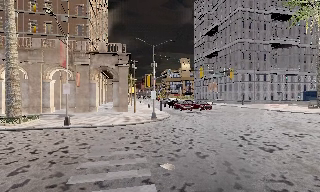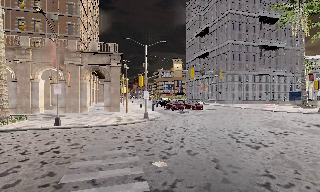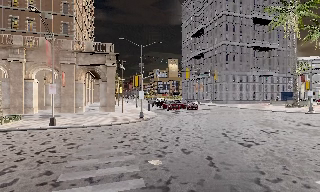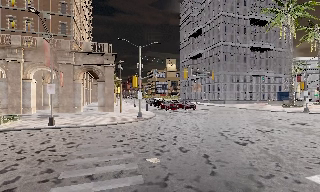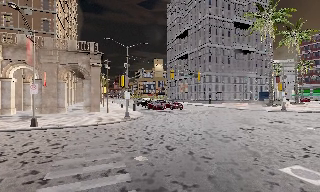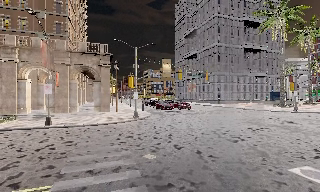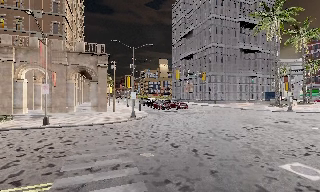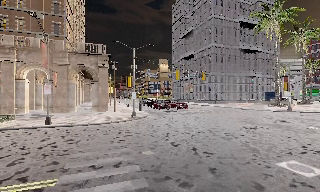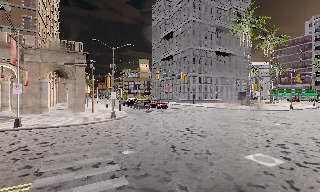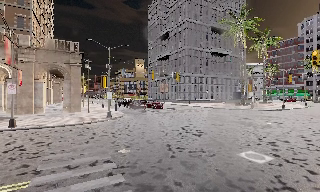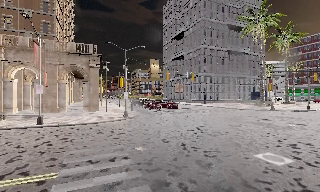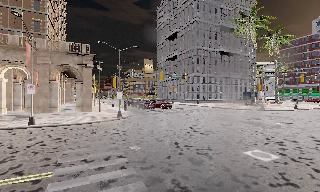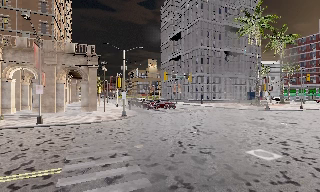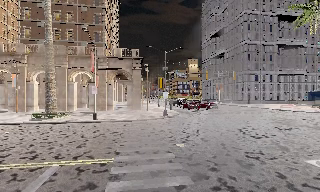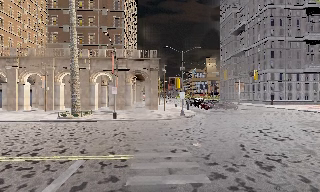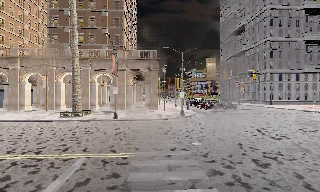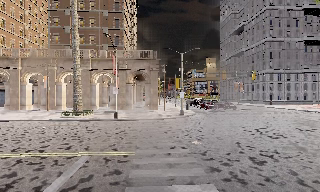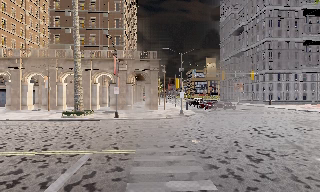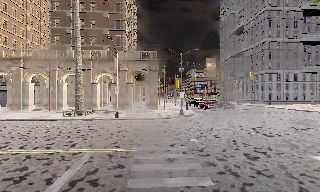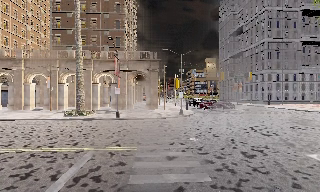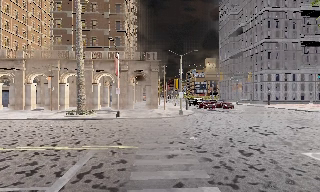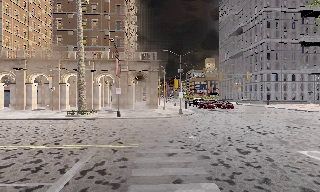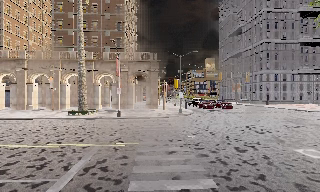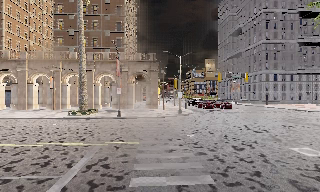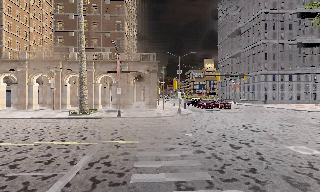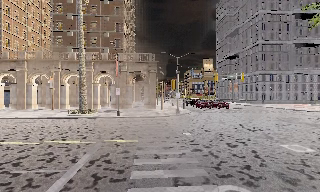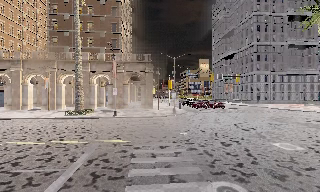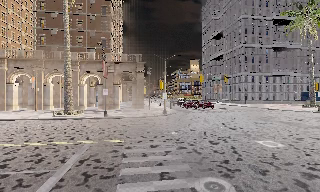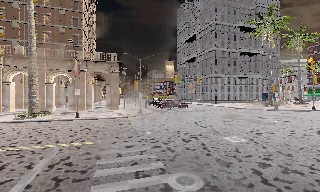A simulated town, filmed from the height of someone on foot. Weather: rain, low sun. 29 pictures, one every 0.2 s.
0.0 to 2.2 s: The camera pans to its right, which is clockwise from overhead, by about 15 degrees. It travels backward, about 2 m, so what stands in front gets smaller.
2.2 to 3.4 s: The camera swings to its left by about 20 degrees, and the scene slides to the right. It travels backward, about 1.5 m, so what stands in front gets smaller.
3.4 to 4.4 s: The camera travels backward, about 1 m, so what stands in front gets smaller.
4.4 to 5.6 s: The camera pans to its right, which is clockwise from overhead, by about 15 degrees. It travels backward, about 1.5 m, so what stands in front gets smaller.
The film runs backward here.
